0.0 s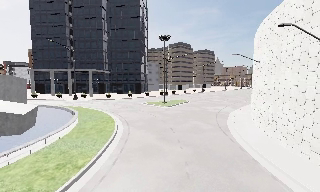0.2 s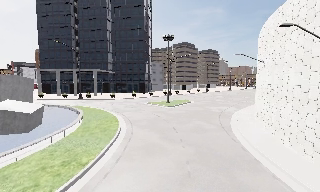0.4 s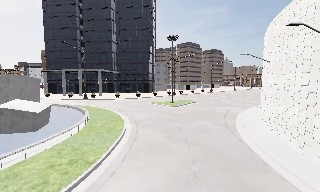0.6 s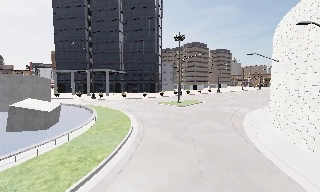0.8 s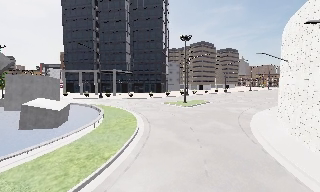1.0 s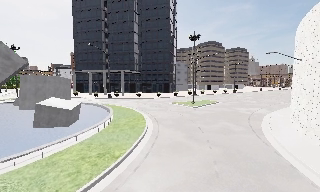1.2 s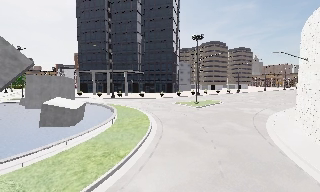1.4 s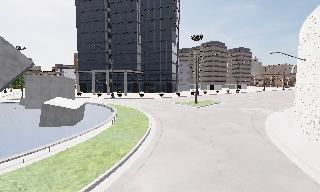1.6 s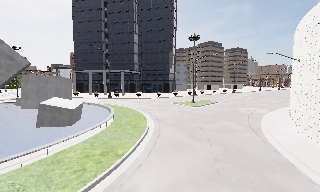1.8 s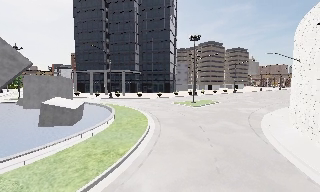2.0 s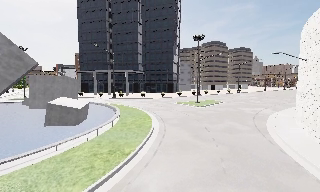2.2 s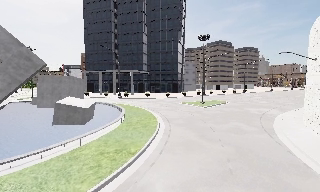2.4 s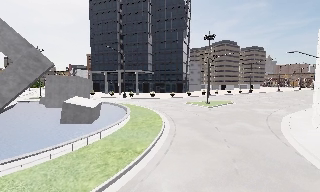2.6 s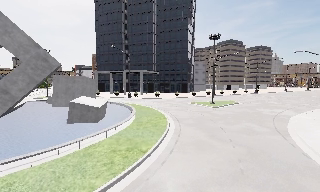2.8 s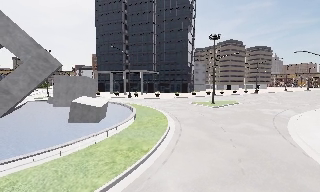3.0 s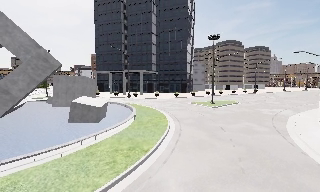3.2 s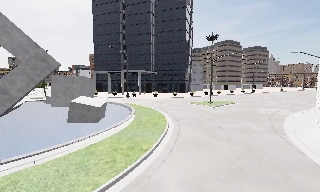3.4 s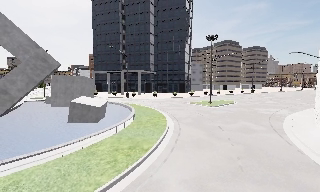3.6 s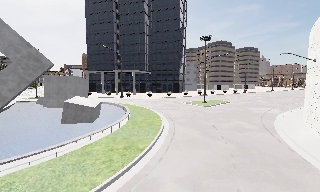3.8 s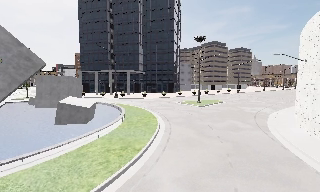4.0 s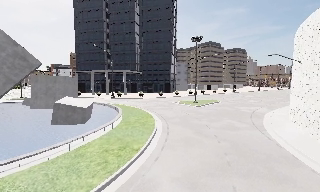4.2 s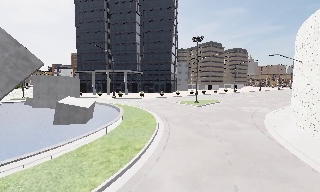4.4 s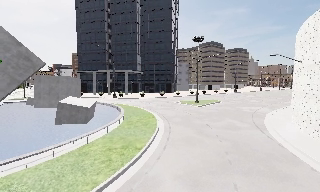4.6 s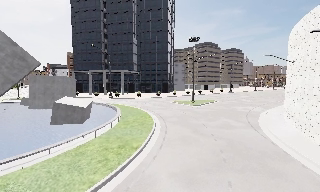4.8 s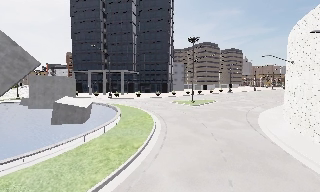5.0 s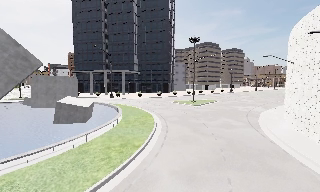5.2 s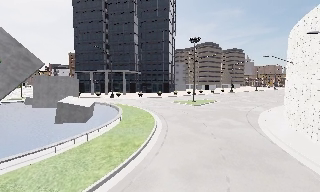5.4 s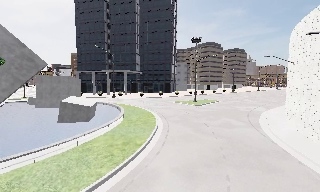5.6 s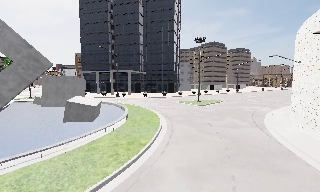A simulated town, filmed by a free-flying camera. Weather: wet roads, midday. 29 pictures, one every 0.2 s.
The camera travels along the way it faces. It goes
backward.
0.0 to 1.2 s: The camera pans to its left, which is counterclockwise from overhead, by about 10 degrees.
1.2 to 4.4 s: The camera travels to its left and backward, about 1.5 m, so close, fixed things drift to the right.
4.4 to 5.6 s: The camera travels backward, about 0.5 m, so what stands in front gets smaller.
The film runs backward here.
